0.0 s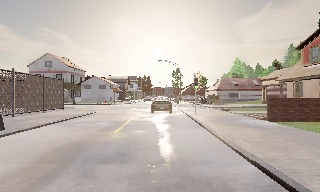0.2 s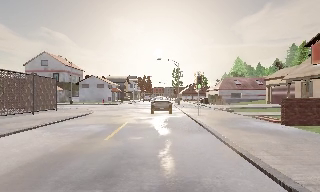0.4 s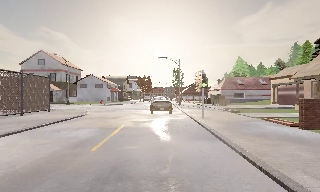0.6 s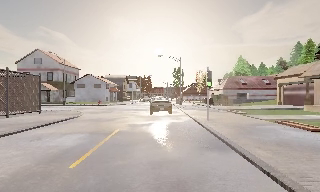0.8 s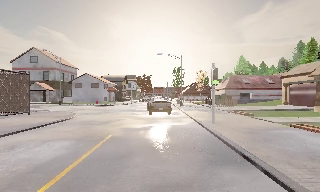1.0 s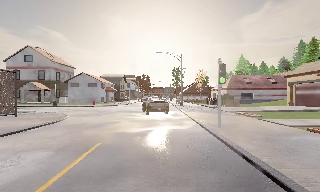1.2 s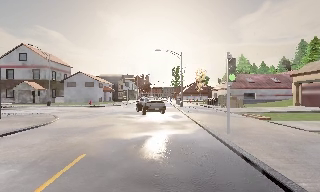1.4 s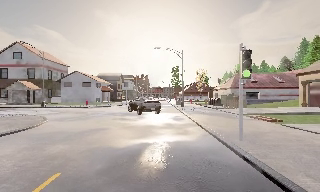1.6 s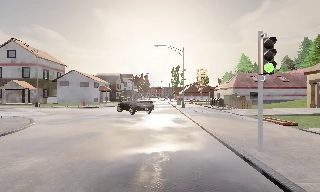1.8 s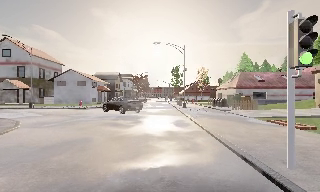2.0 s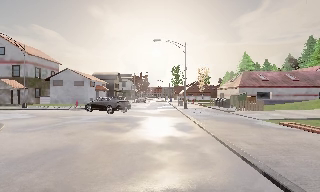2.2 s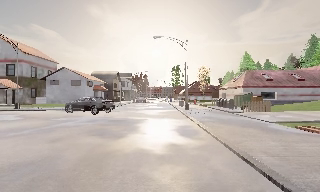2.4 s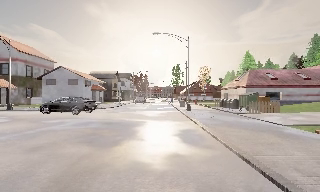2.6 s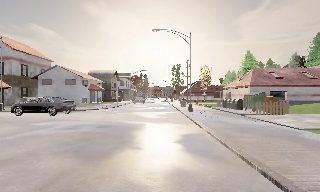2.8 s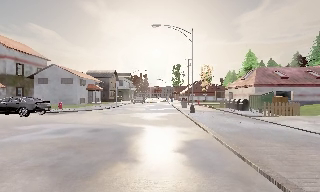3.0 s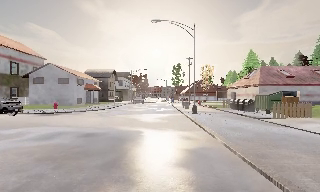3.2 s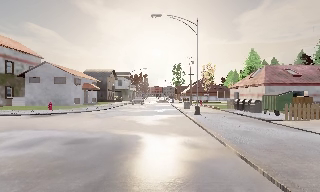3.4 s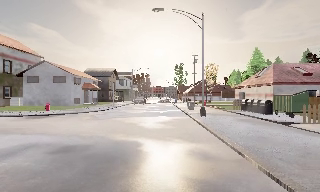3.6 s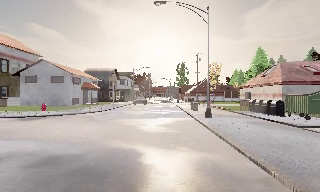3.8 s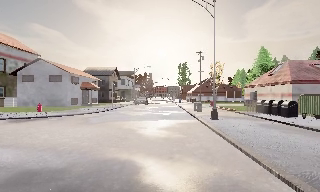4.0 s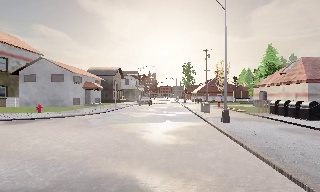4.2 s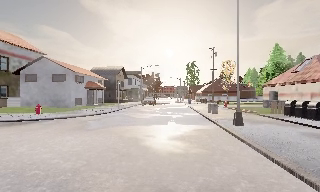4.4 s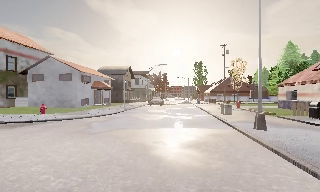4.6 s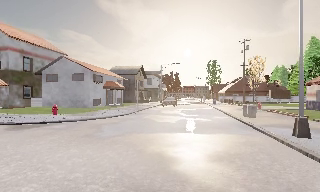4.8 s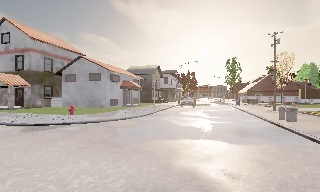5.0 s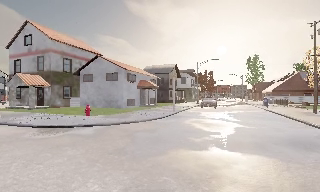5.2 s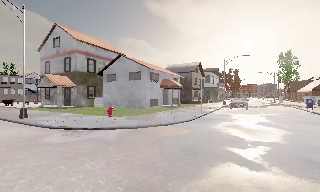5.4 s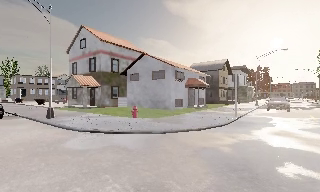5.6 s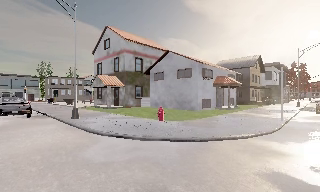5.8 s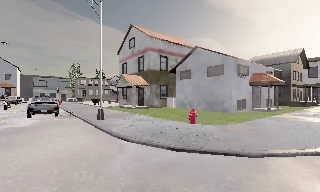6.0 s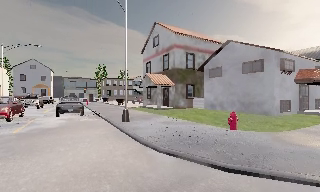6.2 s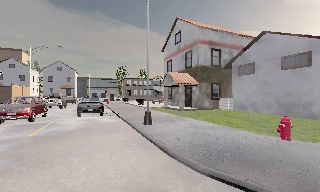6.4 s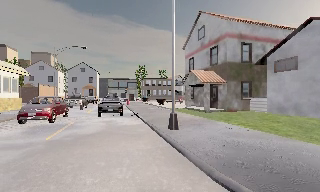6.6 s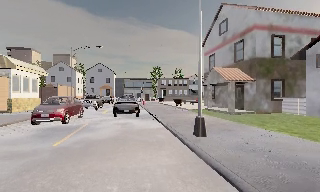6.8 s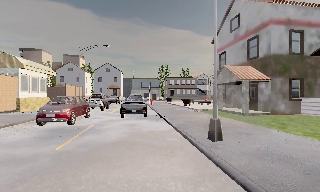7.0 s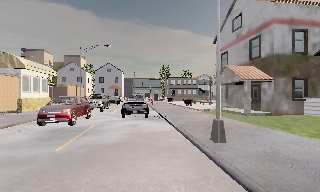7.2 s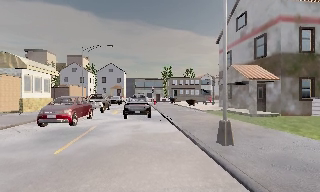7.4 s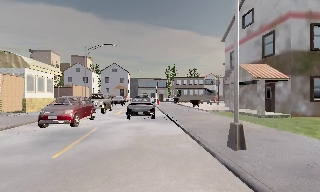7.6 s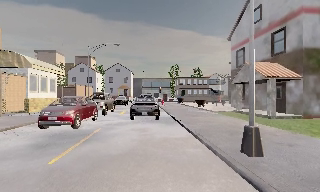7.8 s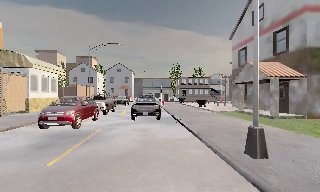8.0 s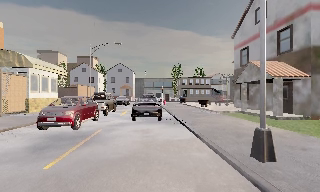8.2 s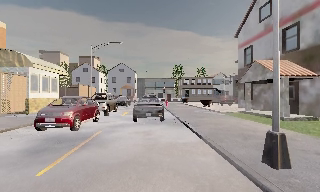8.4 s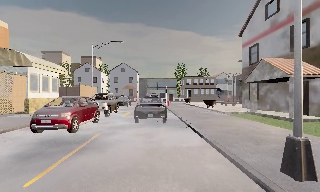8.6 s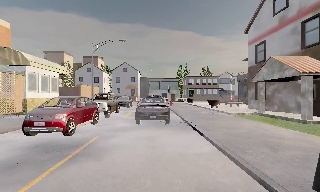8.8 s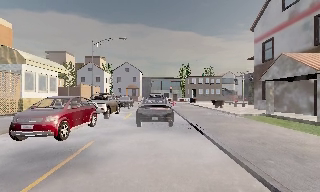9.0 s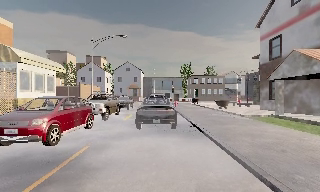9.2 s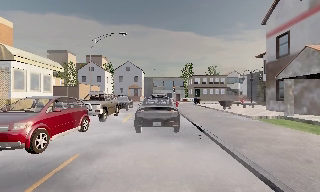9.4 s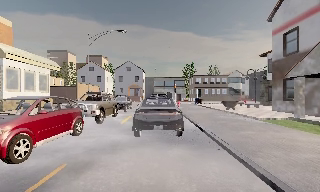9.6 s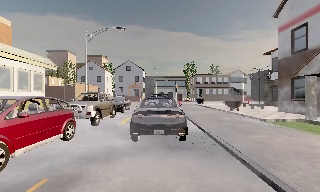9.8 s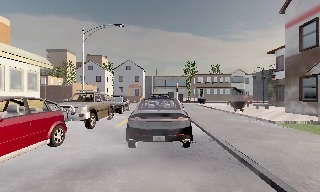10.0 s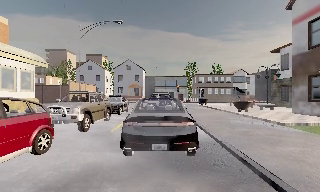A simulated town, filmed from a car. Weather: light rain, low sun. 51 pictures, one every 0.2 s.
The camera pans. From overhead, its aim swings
counterclockwise.
The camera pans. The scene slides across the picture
to the right.
0.0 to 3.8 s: The camera travels forward, about 18 m, so what stands in front looms larger.
3.8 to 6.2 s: The camera pans to its left, which is counterclockwise from overhead, by about 65 degrees. It travels forward, about 13 m.
6.2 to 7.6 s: The scene slides to the right, as the camera pans about 20 degrees to its left. It travels forward, about 4 m, so what stands in front looms larger. It loses speed.
7.6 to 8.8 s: The camera travels forward, about 2 m, so what stands in front looms larger. It gains speed.
8.8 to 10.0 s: The camera travels forward, about 4 m, so what stands in front looms larger.
The film runs forward here.
